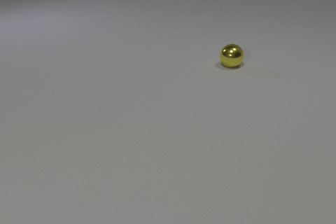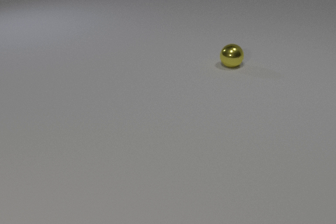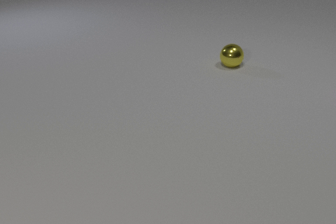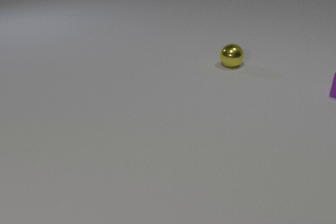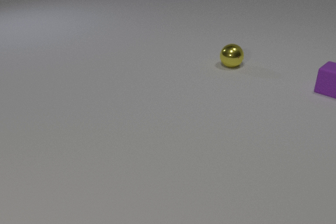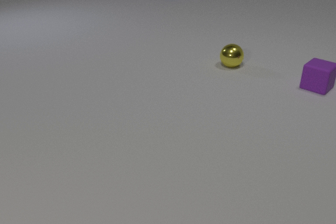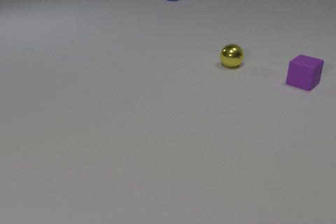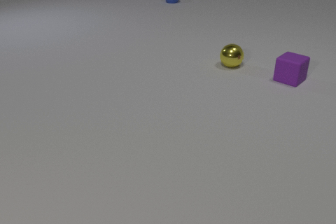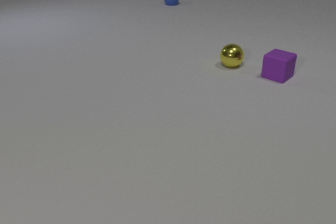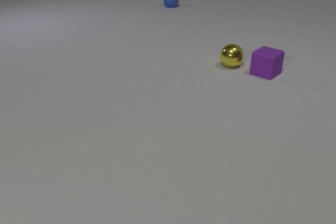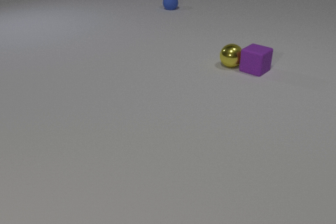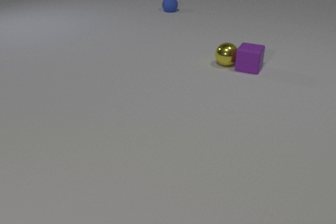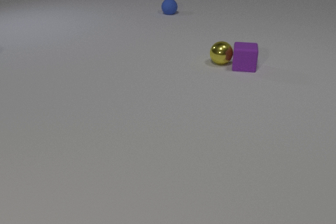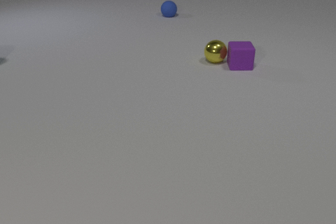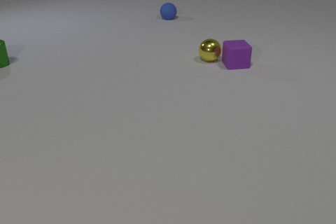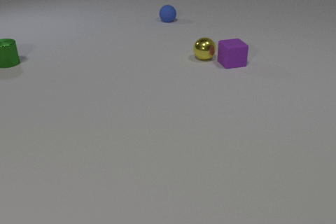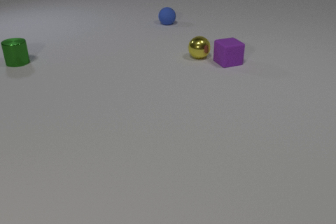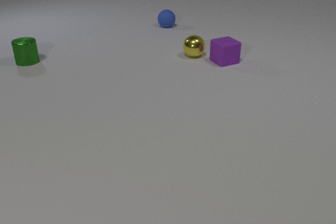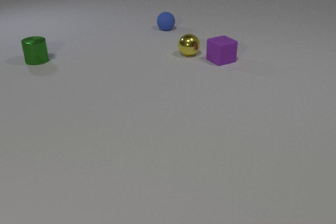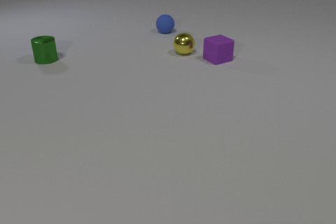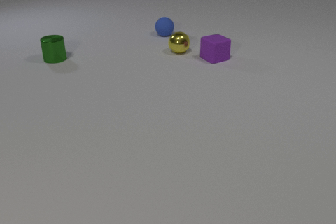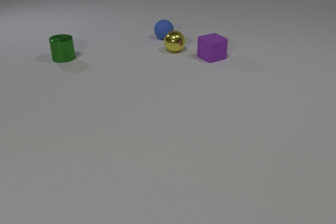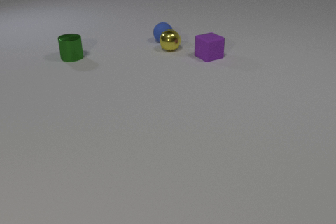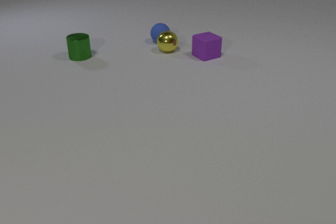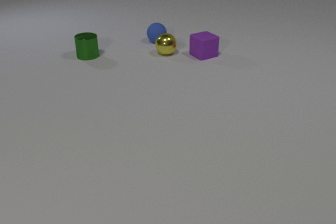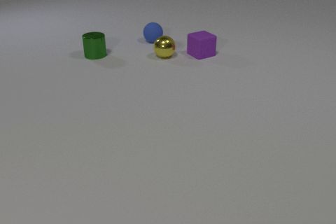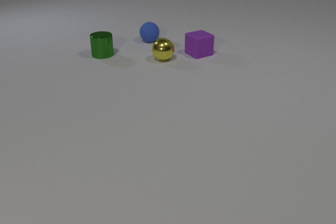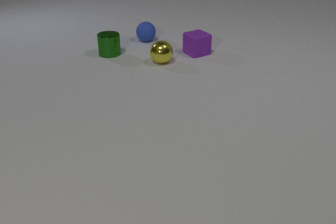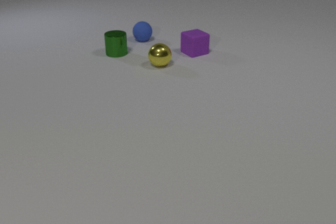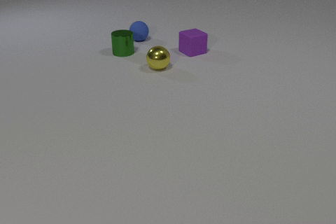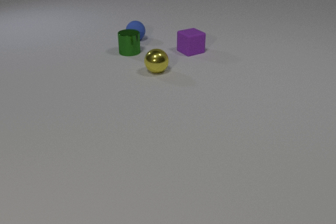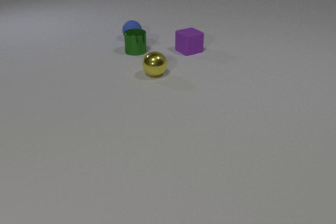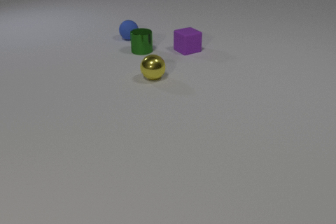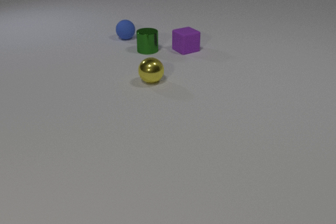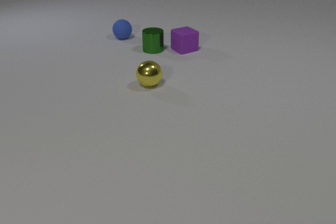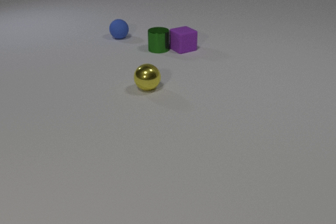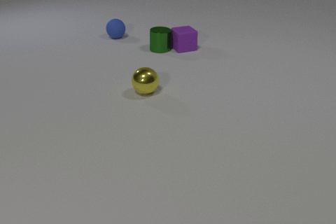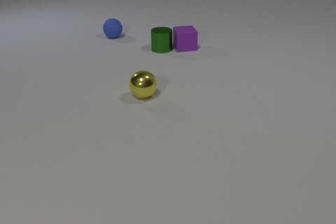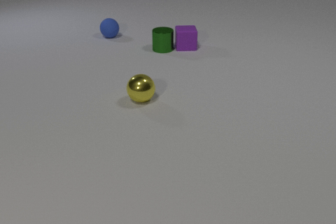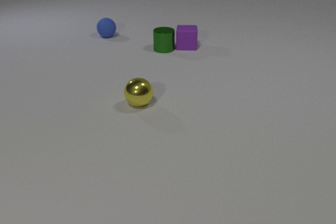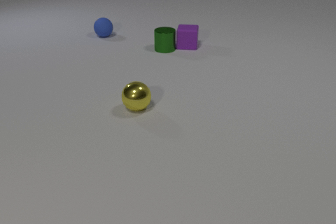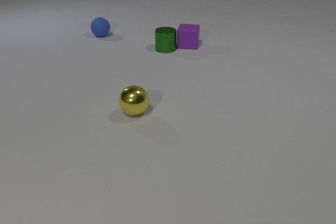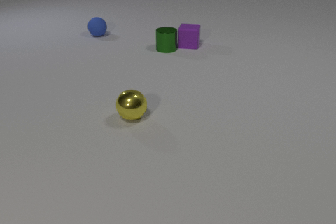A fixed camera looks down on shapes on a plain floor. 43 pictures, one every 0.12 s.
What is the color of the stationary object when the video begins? yellow.
What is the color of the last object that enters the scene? green.
Are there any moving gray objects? no.
0.00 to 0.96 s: The purple rubber cube comes in at the right edge, slides to the left. The blue rubber sphere comes in at the top edge, rolls toward the camera.
0.96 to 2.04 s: The purple rubber cube slides to the left and away from the camera, spins so that its near face slides to the right, counterclockwise seen from above. The yellow metal sphere rolls to the left and away from the camera. The blue rubber sphere rolls toward the camera. The green metal cylinder comes in at the left edge, slides to the right. The purple rubber cube and the yellow metal sphere collide.
2.04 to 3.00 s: The purple rubber cube slides to the left and away from the camera. The yellow metal sphere rolls to the left. The blue rubber sphere rolls toward the camera. The green metal cylinder slides to the right. The yellow metal sphere and the blue rubber sphere collide.
3.00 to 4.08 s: The purple rubber cube slides to the left and away from the camera. The yellow metal sphere rolls toward the camera. The blue rubber sphere rolls to the left and away from the camera. The green metal cylinder slides to the right.
4.08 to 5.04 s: The purple rubber cube slides away from the camera, spins so that its near face slides to the left, clockwise seen from above. The yellow metal sphere rolls toward the camera. The blue rubber sphere rolls to the left and away from the camera. The green metal cylinder slides to the right. The purple rubber cube and the green metal cylinder collide.
